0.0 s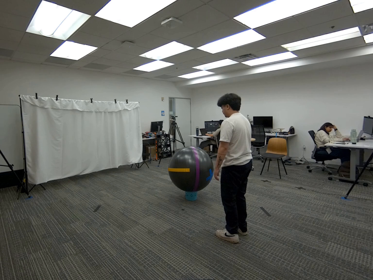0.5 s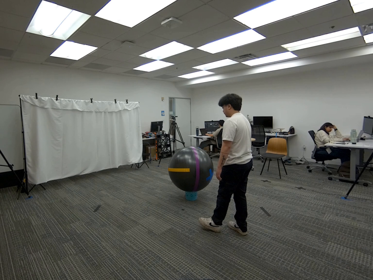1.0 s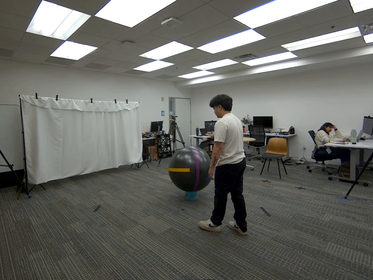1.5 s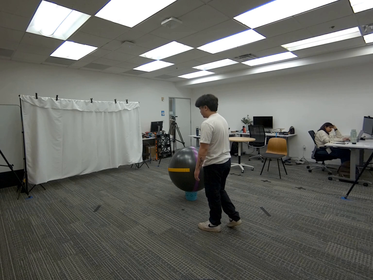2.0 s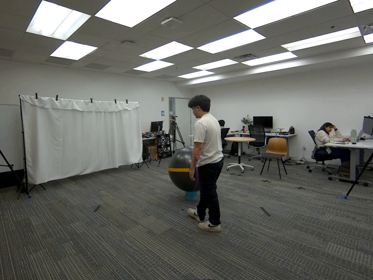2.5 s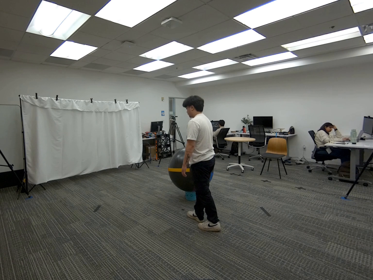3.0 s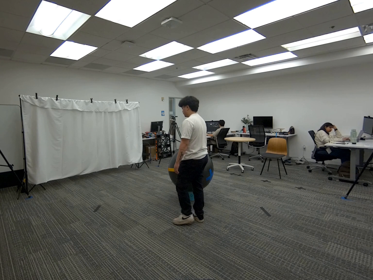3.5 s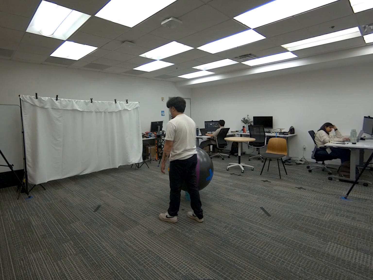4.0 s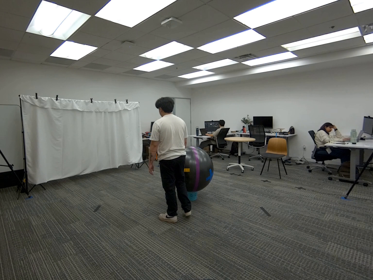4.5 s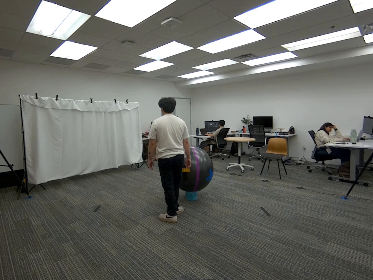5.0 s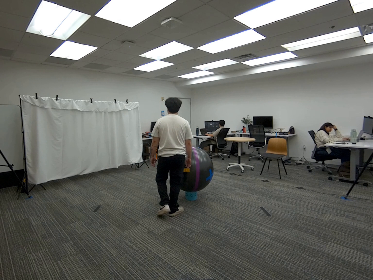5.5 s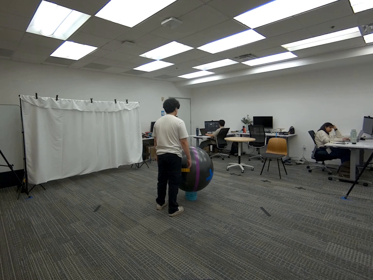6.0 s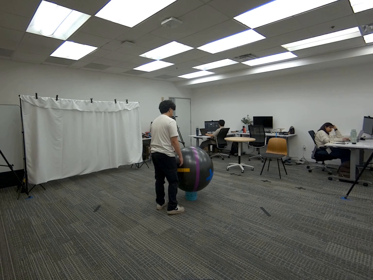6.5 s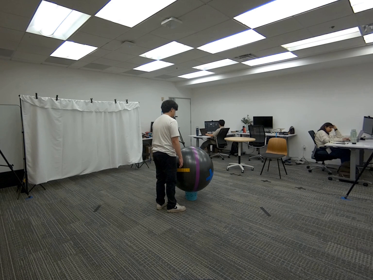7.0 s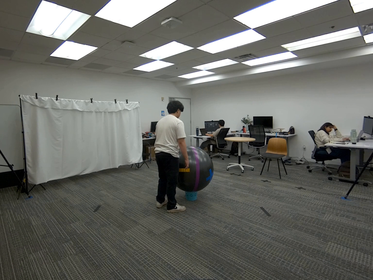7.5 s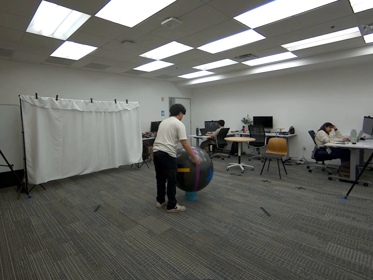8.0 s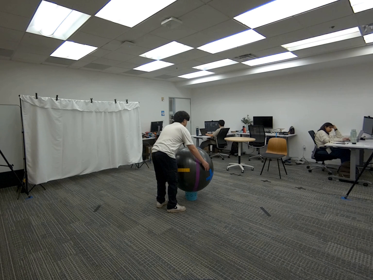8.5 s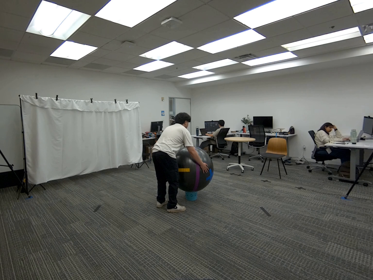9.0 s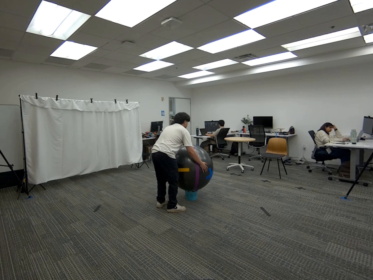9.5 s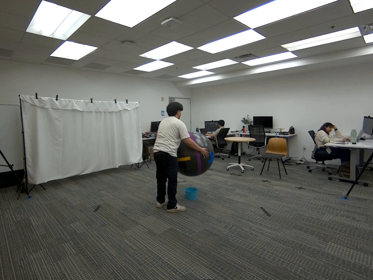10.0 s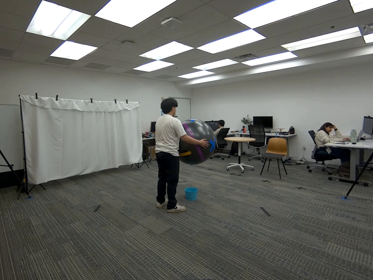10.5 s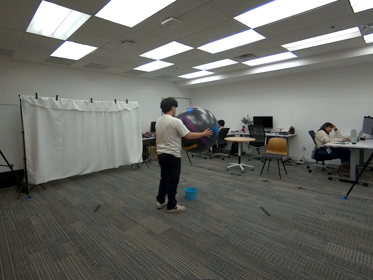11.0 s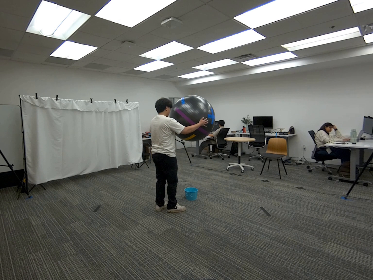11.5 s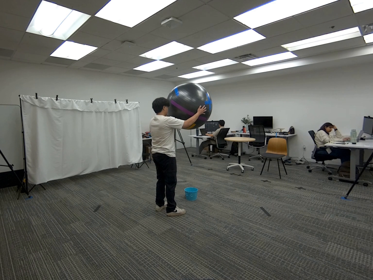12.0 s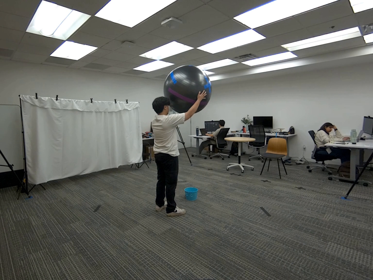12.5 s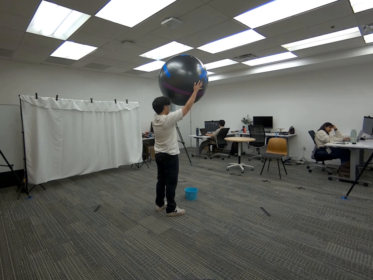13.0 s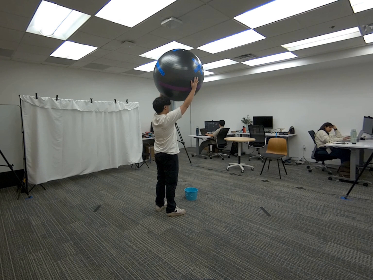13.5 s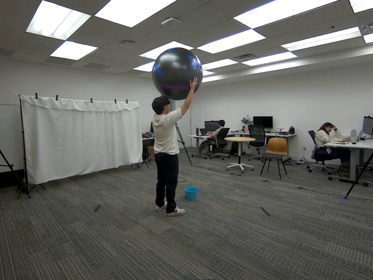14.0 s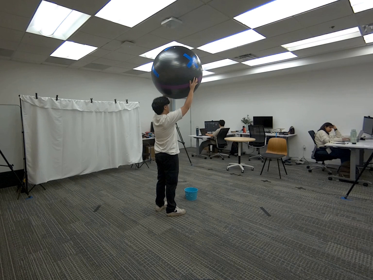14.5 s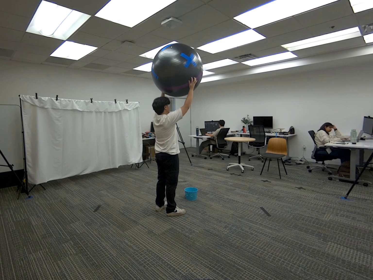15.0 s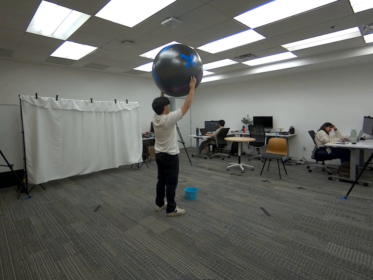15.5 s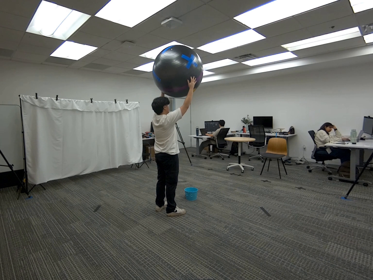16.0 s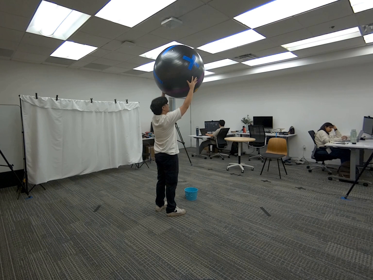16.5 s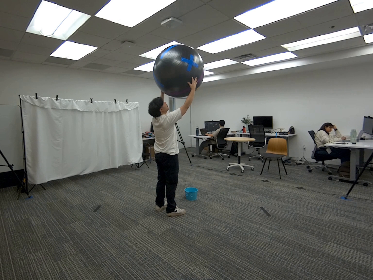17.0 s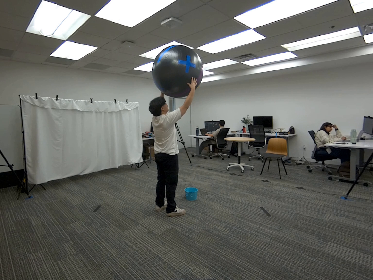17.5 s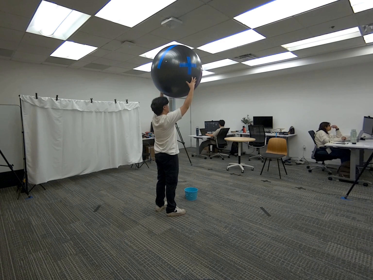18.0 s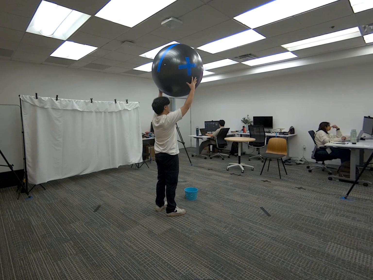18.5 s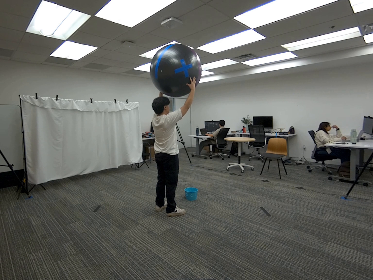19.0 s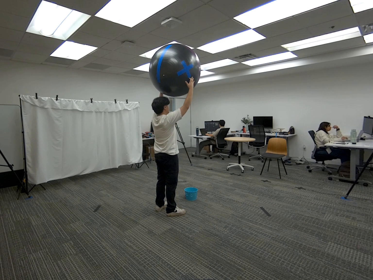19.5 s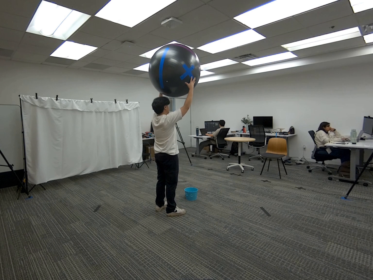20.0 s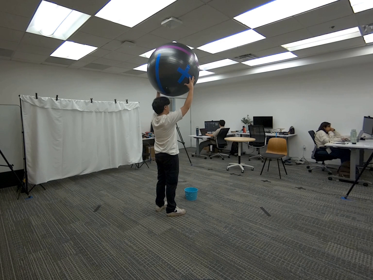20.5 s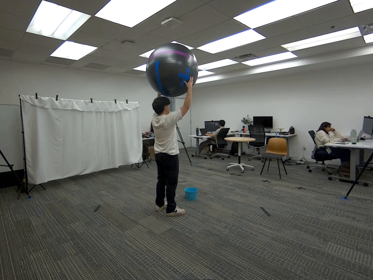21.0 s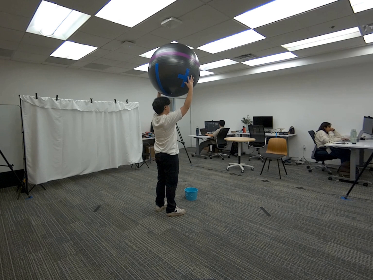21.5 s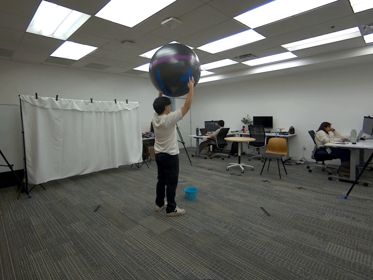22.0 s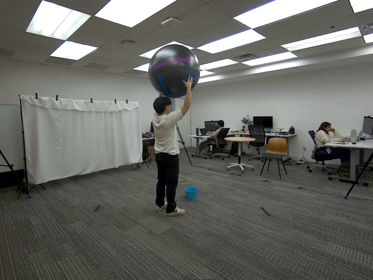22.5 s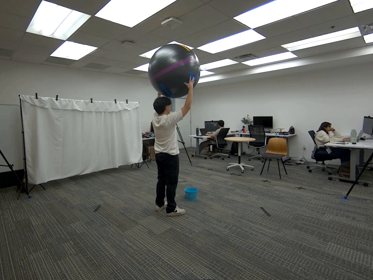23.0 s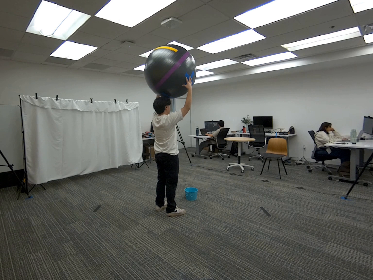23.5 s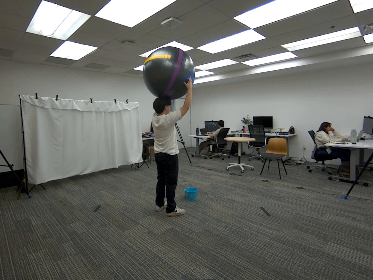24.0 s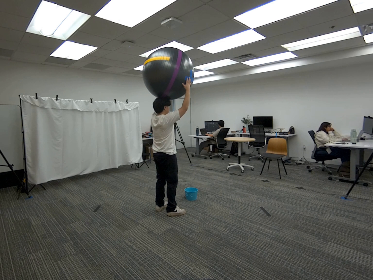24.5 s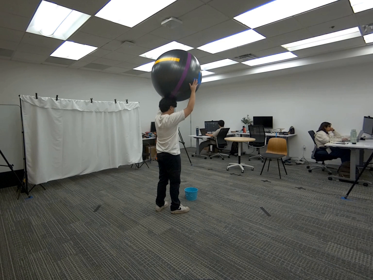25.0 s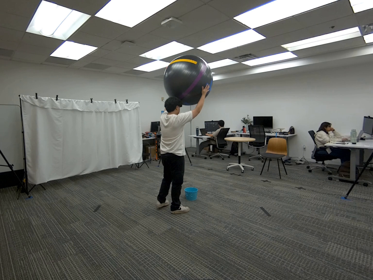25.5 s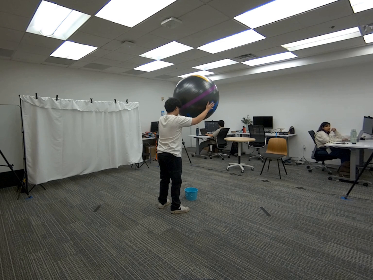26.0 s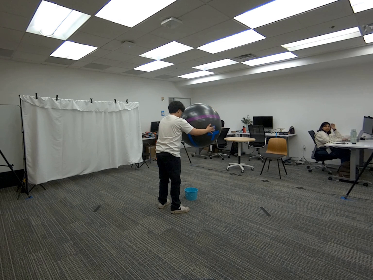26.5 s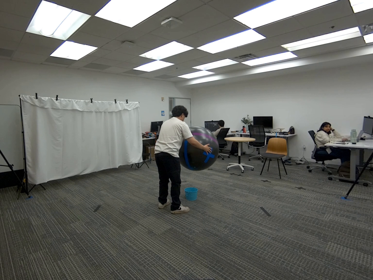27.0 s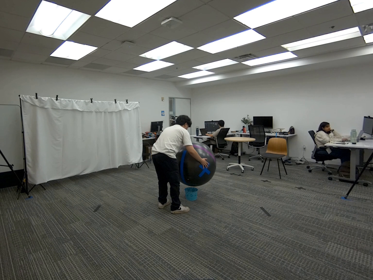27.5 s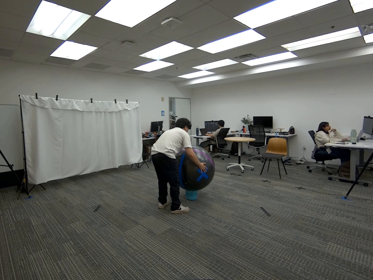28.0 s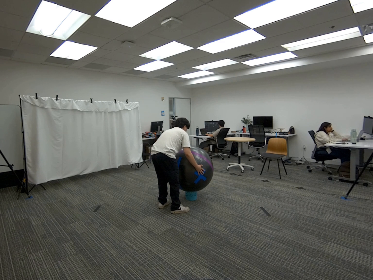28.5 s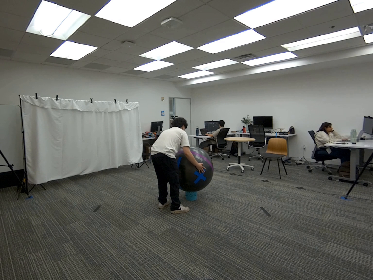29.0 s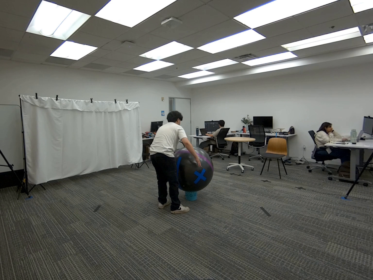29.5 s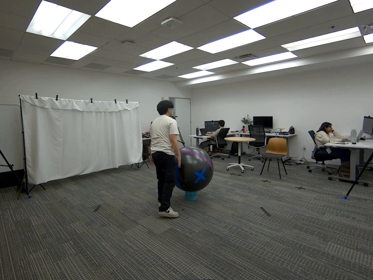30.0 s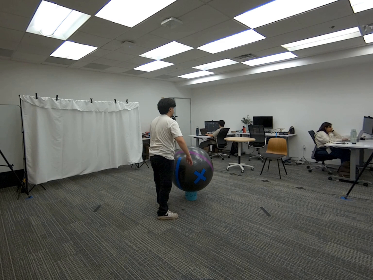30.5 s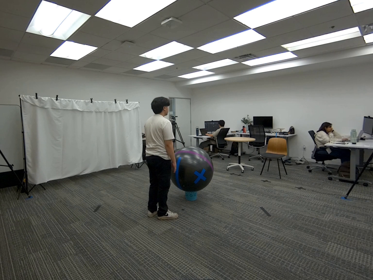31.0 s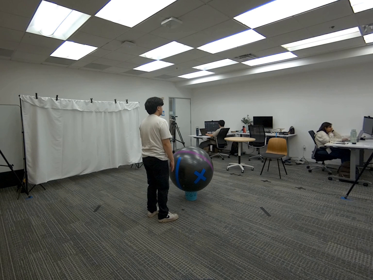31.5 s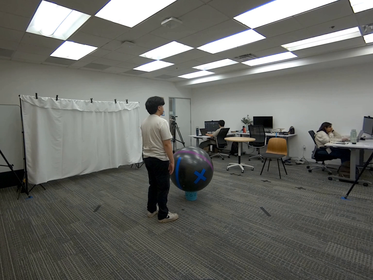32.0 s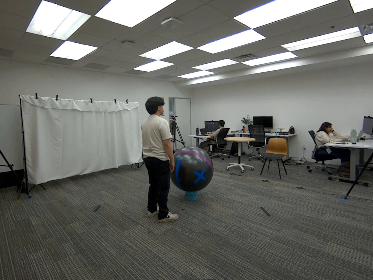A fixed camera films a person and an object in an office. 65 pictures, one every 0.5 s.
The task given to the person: Walk over to the yoga ball on the ground and lift the yoga ball above your head and slowly rotate while holding the yoga ball. Place the yoga ball within the bounding area when complete.
